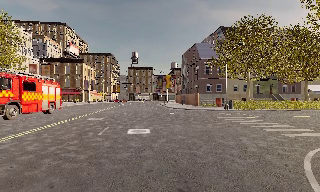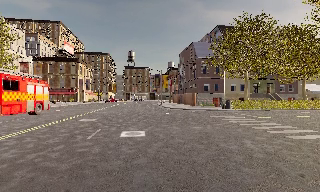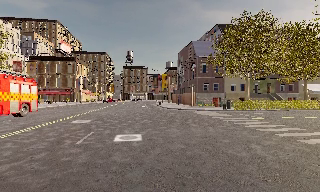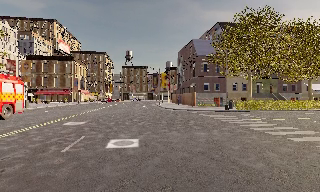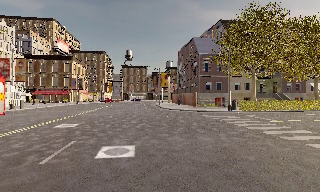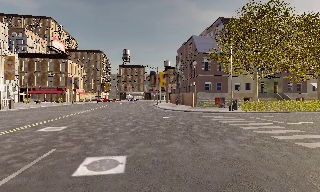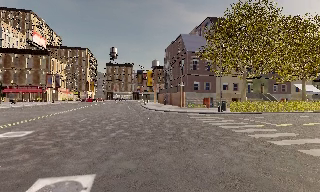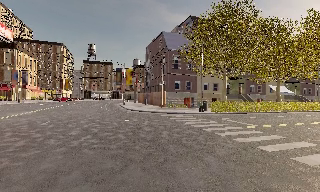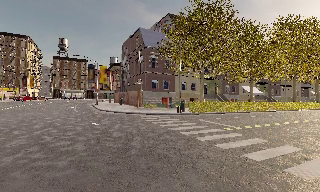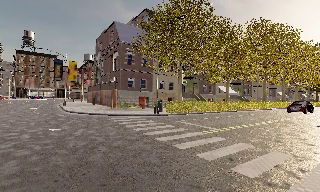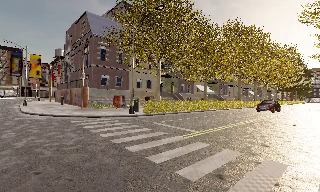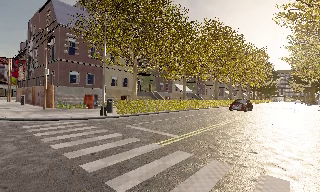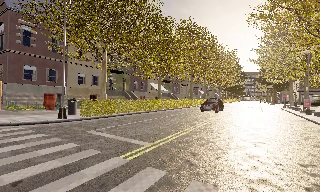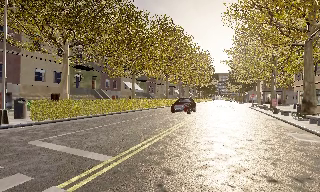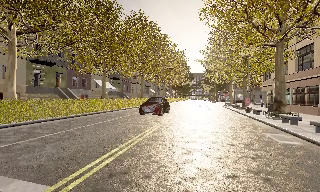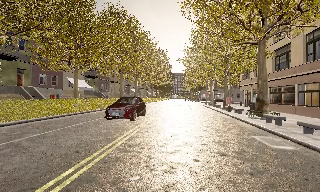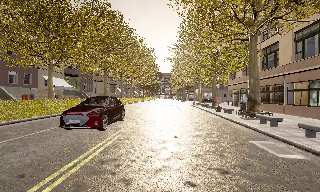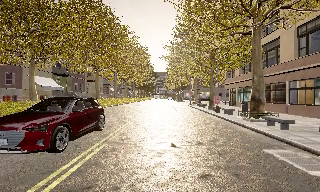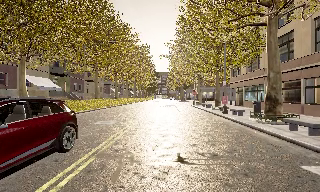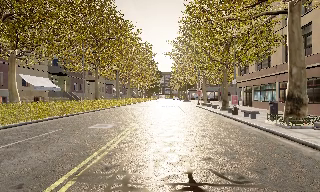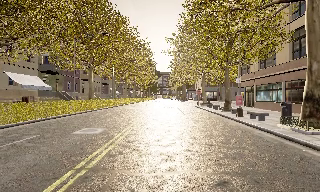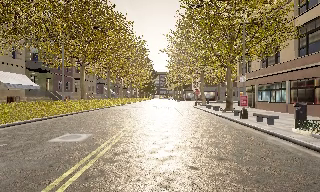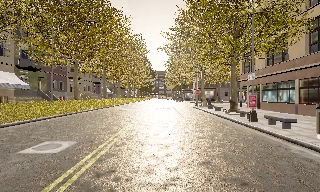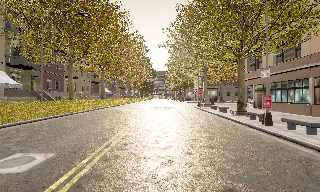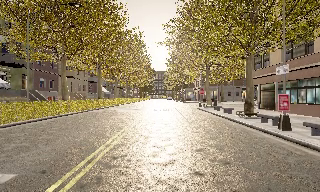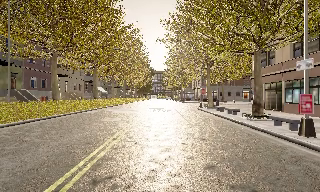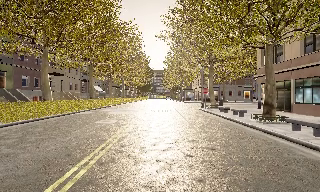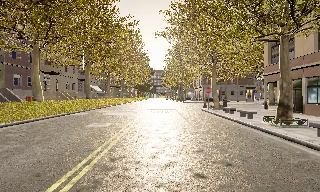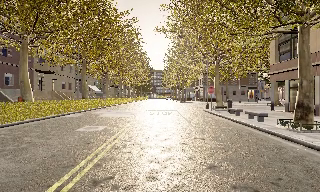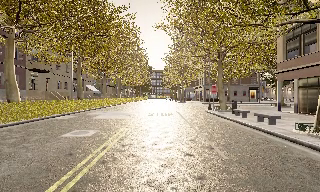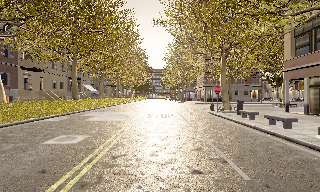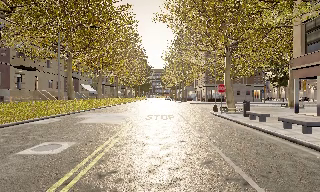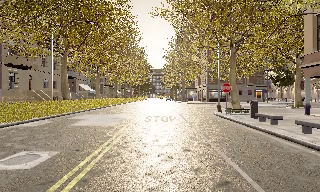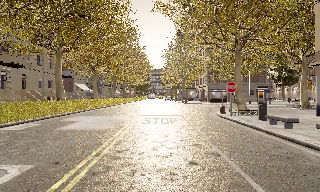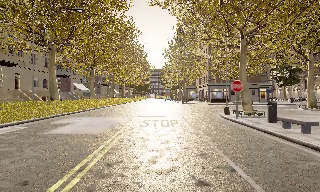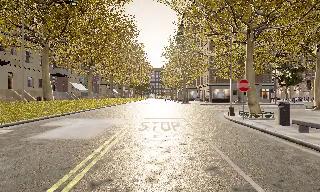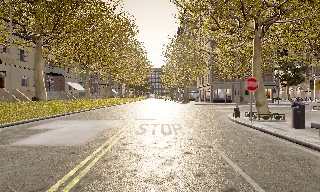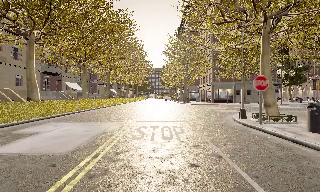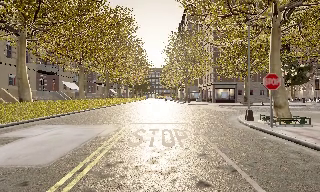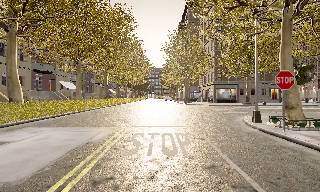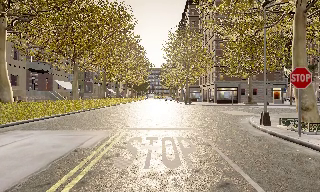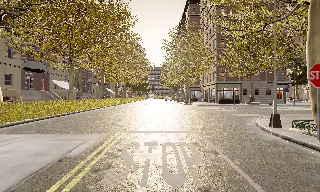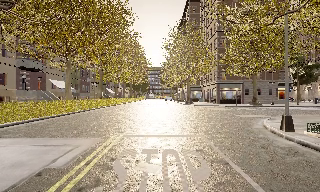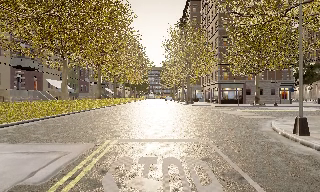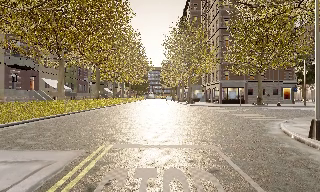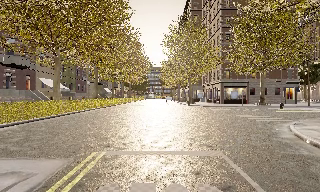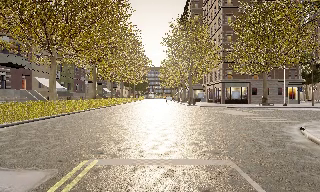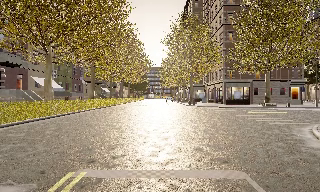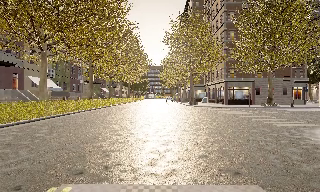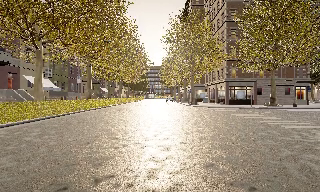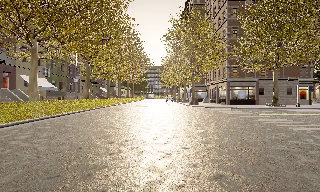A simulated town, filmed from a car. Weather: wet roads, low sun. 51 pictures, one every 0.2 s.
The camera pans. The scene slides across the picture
to the left.
The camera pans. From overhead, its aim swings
clockwise.
0.0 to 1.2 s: The camera travels forward, about 5 m, so what stands in front looms larger.
1.2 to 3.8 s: The camera pans to its right, which is clockwise from overhead, by about 75 degrees. It travels forward, about 16 m.
3.8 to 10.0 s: The camera travels forward, about 30 m, so what stands in front looms larger. It loses speed.
The film runs forward here.
